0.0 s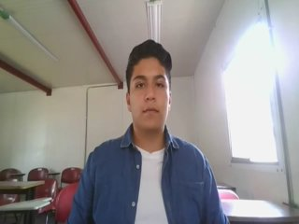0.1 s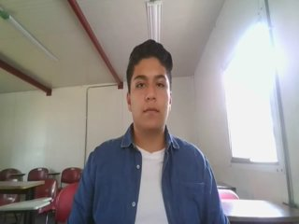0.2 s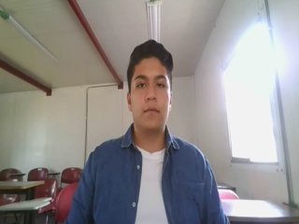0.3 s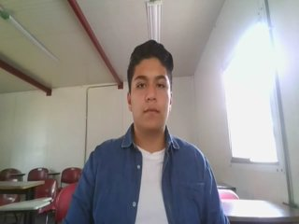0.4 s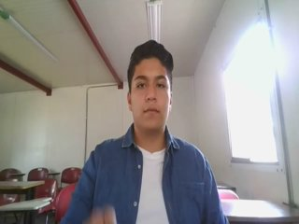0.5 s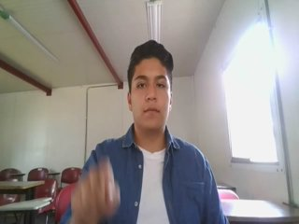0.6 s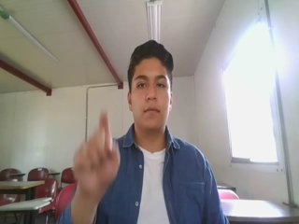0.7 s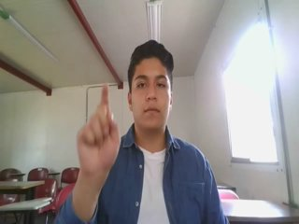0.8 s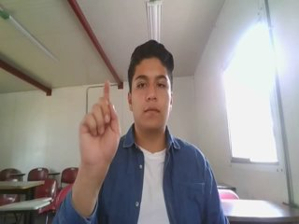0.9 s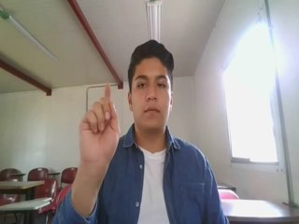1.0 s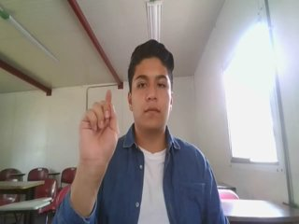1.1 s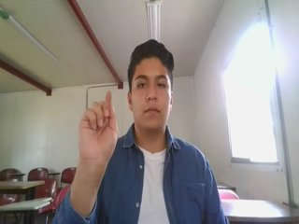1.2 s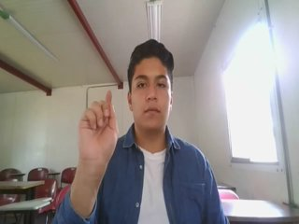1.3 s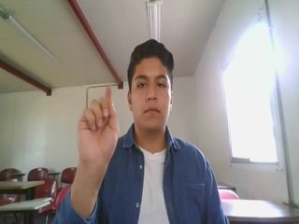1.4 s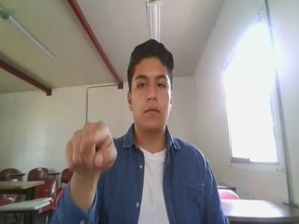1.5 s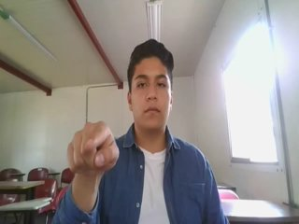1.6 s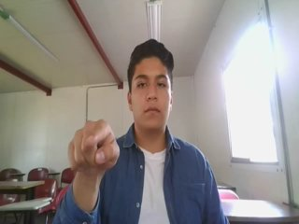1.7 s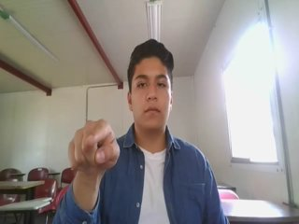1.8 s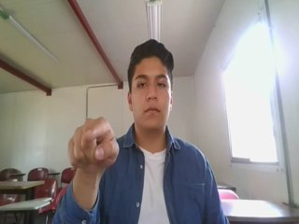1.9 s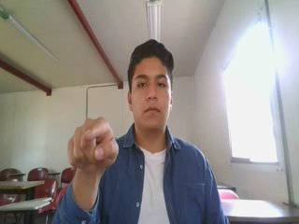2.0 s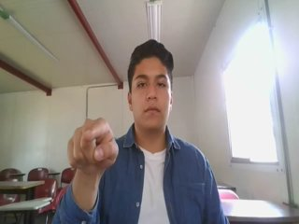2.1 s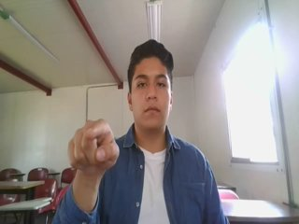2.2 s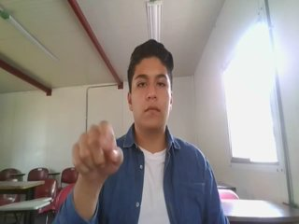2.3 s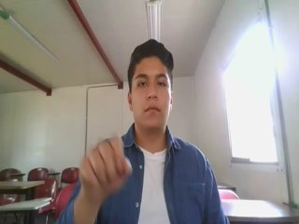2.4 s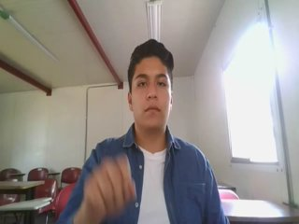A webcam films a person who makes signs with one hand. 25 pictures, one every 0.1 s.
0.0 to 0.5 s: Non-gesture.
0.6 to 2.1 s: Click with one finger.
